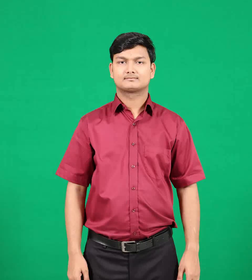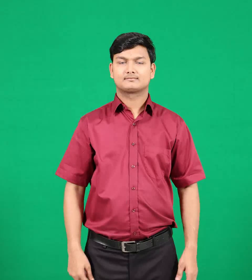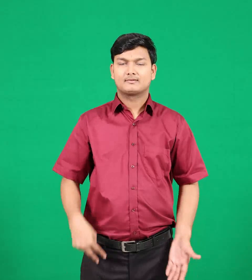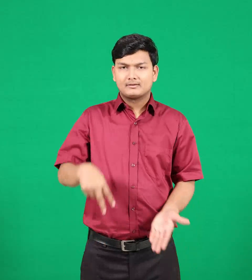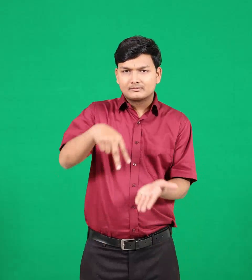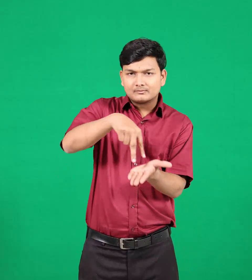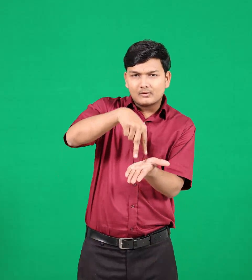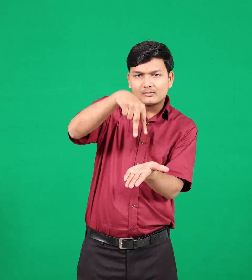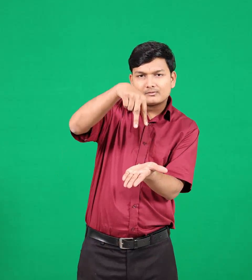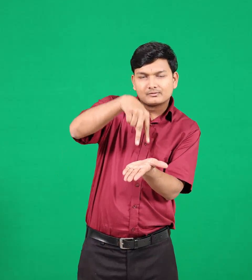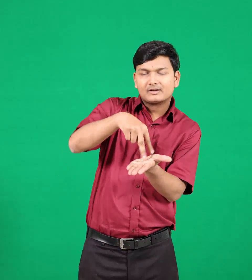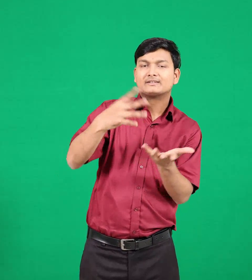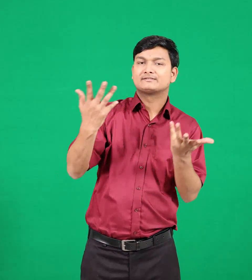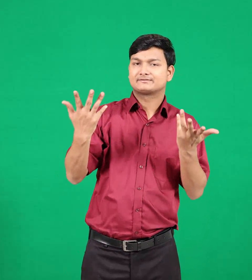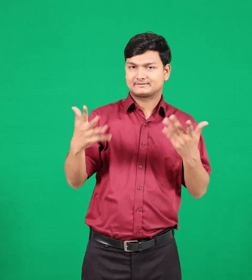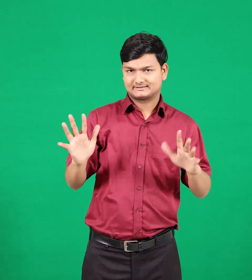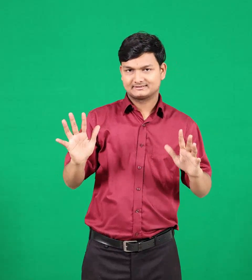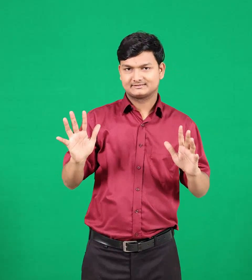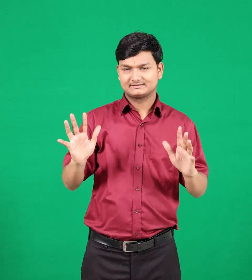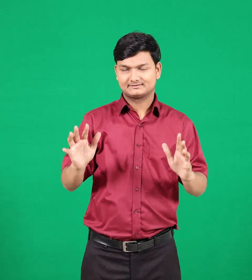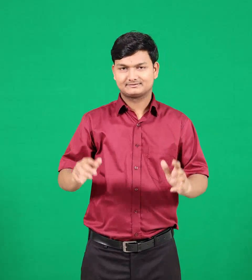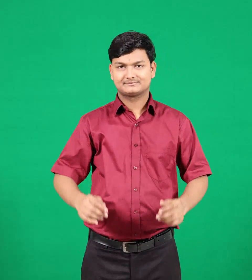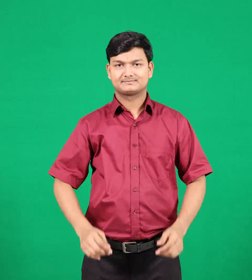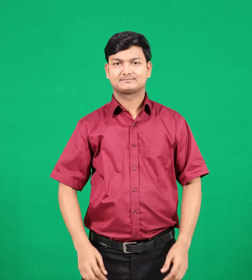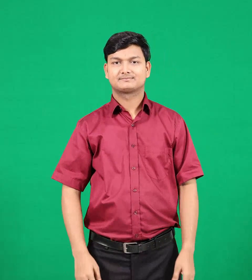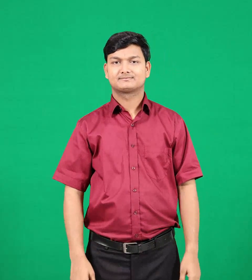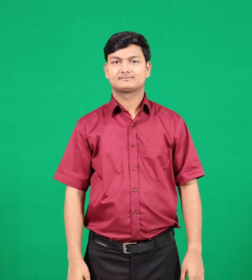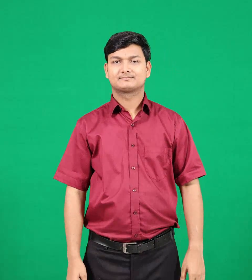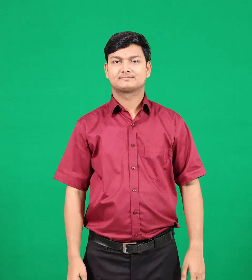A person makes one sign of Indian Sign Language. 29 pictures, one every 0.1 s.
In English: jumped
